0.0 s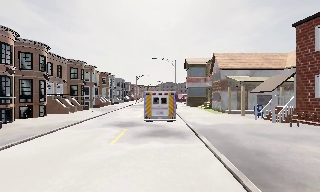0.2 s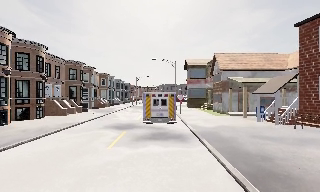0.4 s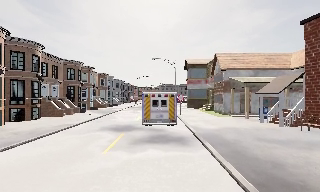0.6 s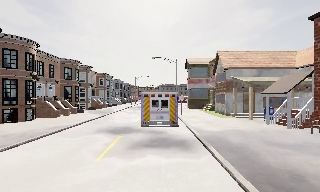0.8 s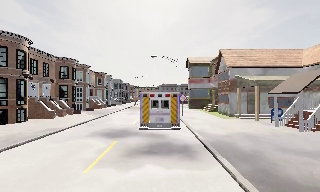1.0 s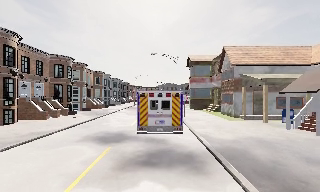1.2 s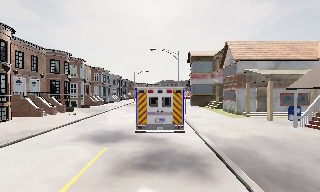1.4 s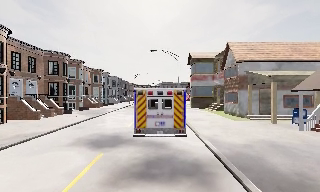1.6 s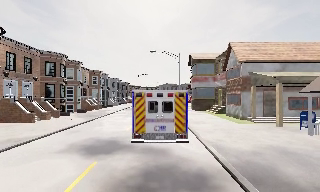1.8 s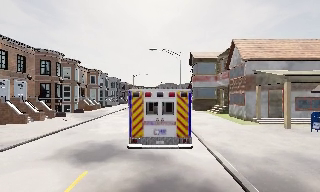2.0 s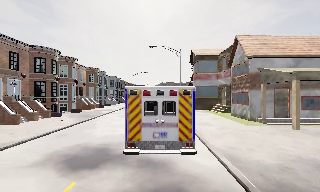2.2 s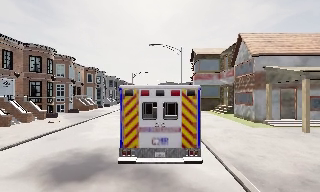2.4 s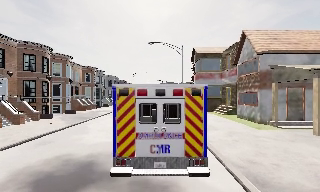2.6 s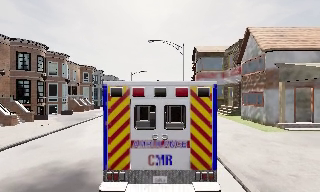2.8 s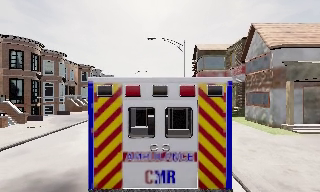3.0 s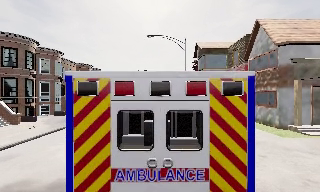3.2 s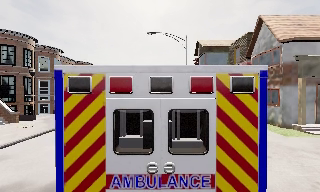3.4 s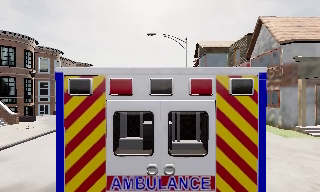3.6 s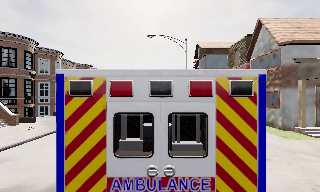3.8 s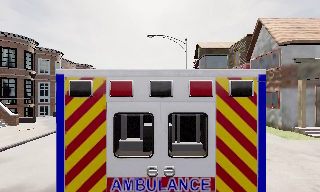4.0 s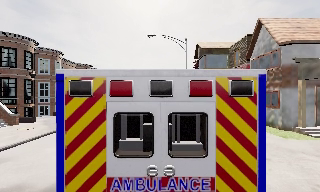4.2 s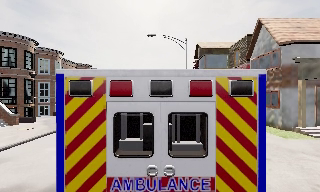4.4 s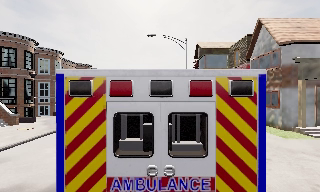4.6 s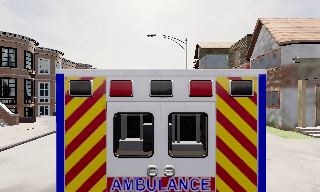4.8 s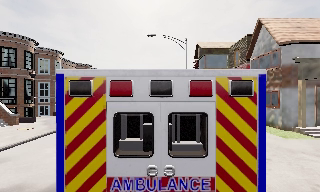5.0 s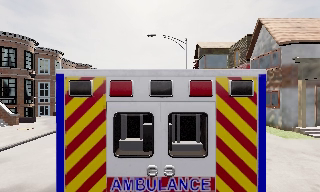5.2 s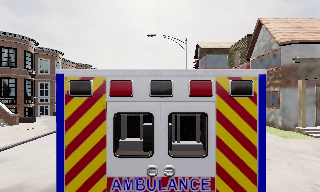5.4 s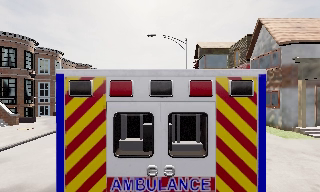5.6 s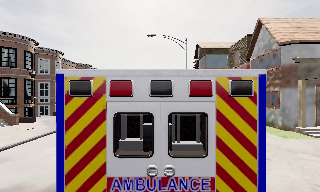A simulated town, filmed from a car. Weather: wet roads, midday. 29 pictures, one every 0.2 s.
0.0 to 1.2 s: The camera travels forward, about 4 m, so what stands in front looms larger. It gains speed.
1.2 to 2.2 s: The camera travels forward, about 3 m, so what stands in front looms larger.
2.2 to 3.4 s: The camera travels forward, about 2.5 m, so what stands in front looms larger. It loses speed.
3.4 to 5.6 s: The camera keeps its place and its aim.
The film runs forward here.
